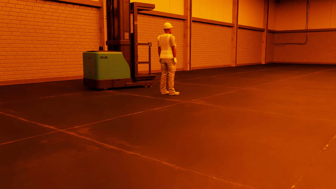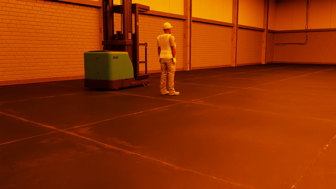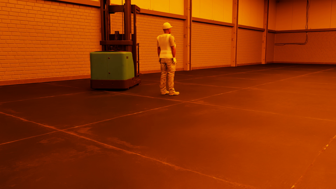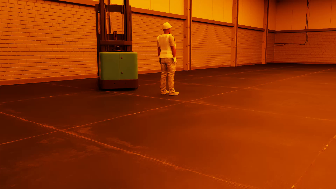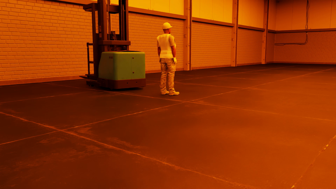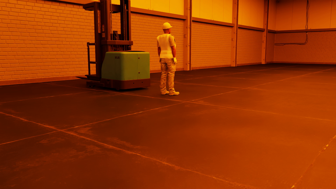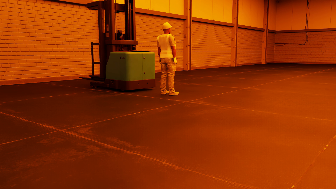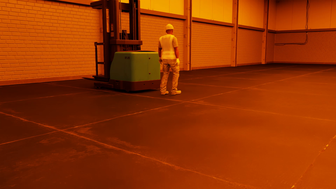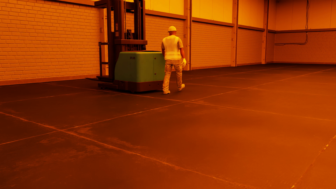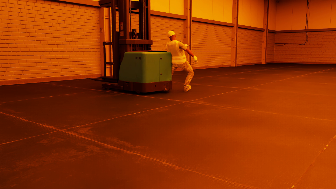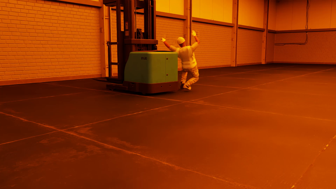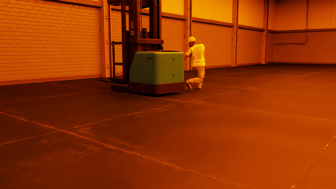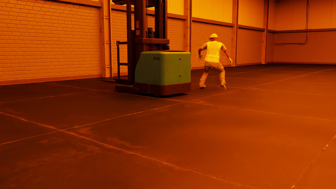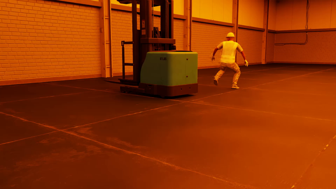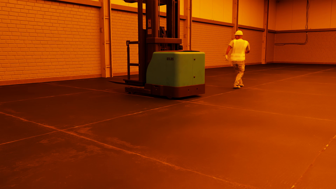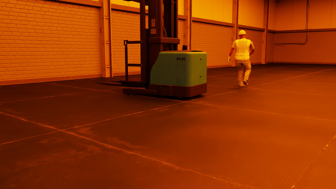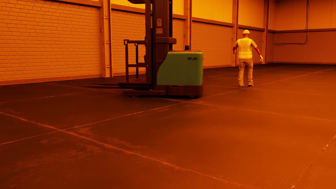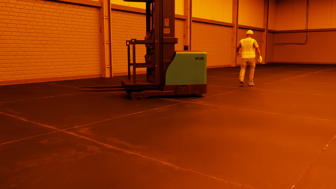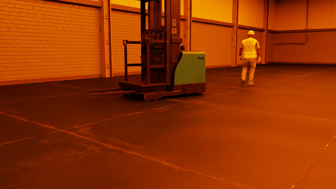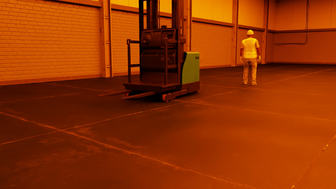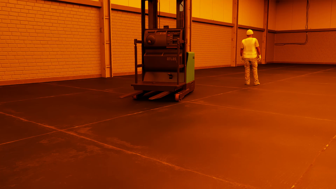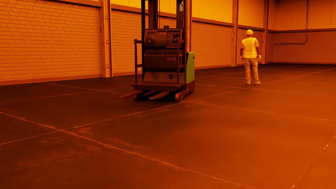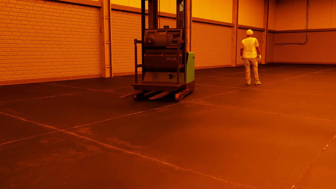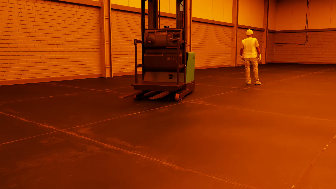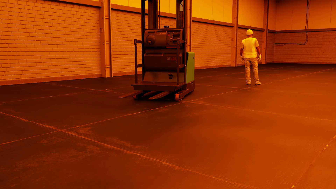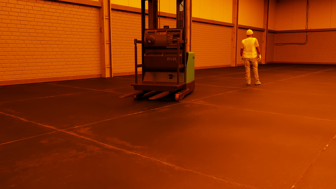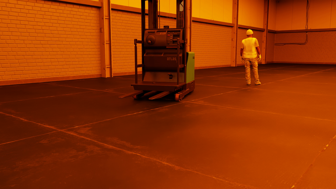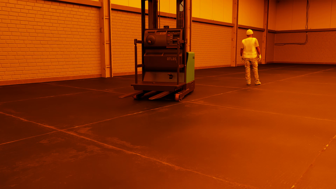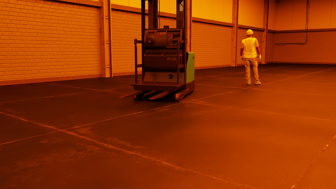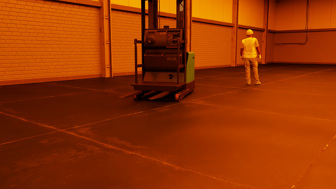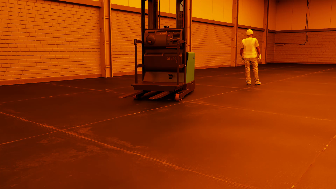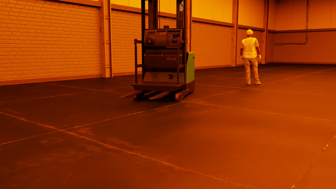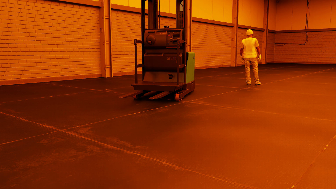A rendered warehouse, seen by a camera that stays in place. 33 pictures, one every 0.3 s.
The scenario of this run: Near miss between a forklift and a person.
